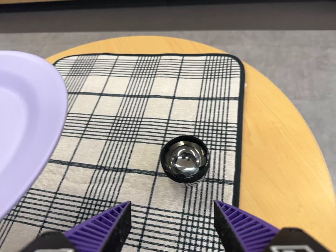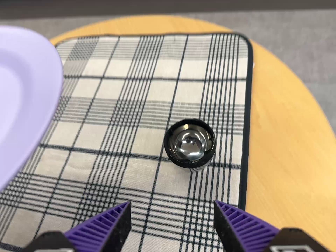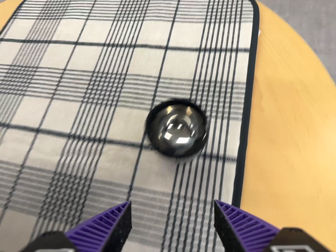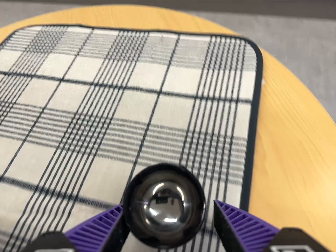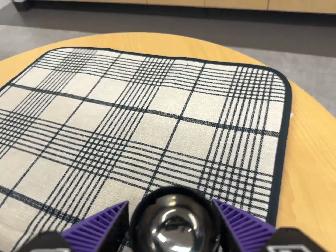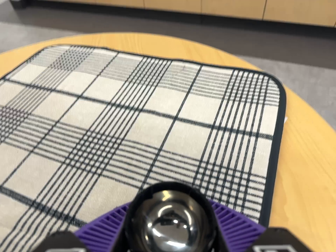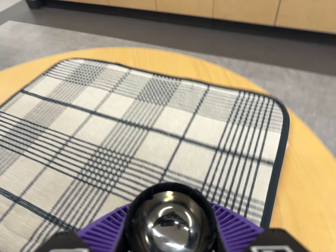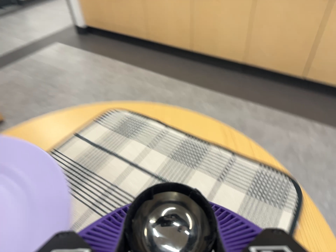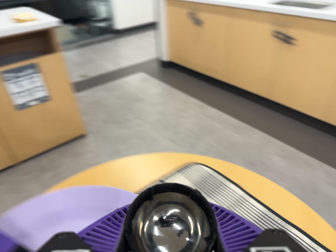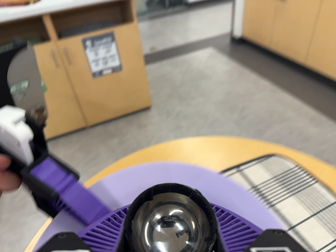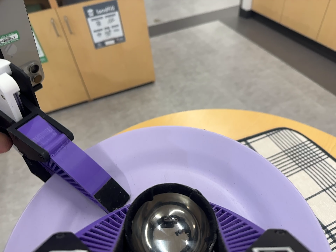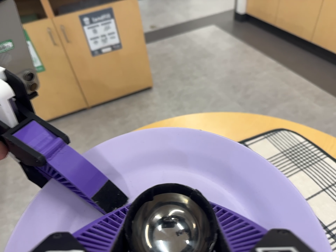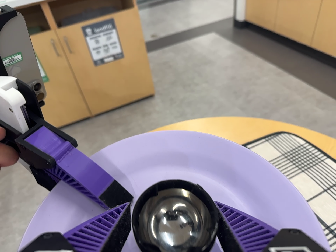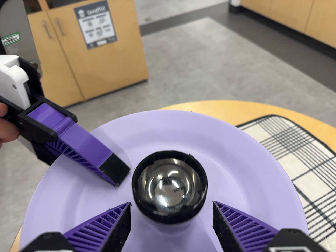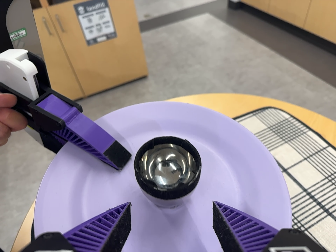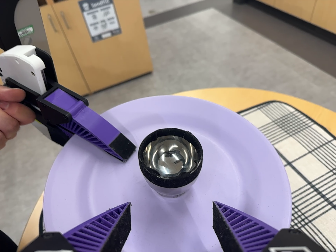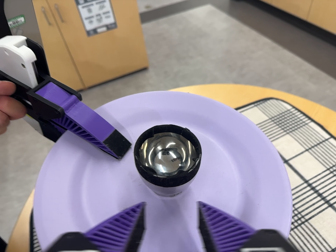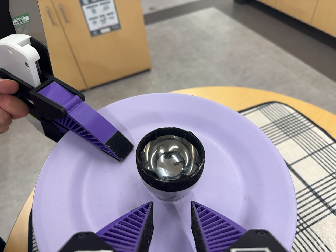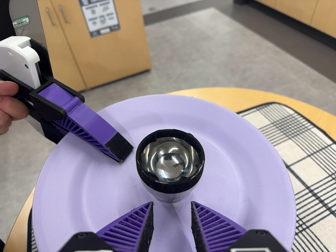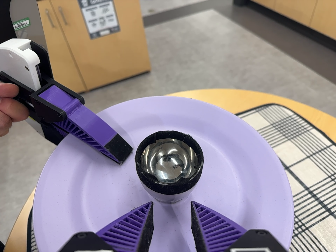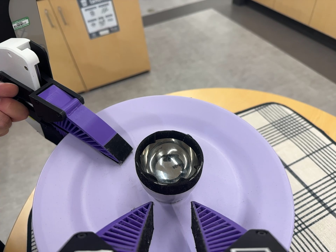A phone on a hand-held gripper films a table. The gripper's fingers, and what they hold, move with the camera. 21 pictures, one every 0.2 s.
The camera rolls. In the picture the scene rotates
clockwise.
0.0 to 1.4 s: The camera travels toward the top of its view and forward, about 14 cm, so close, fixed things drift downward. Its aim tips toward the top of its view by about 10 degrees, and the scene shifts downward. It rolls about its line of sight by about 20 degrees, and the scene rotates clockwise.
1.4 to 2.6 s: The scene slides to the right, as the camera pans about 25 degrees to its left. It travels to its left, about 14 cm, so close, fixed things drift to the right. It rolls about its line of sight by about 15 degrees, and the scene rotates clockwise.
2.6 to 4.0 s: The camera shifts only a little, or ends up much as it began.
The film runs backward here.
